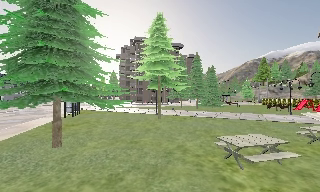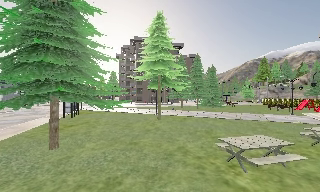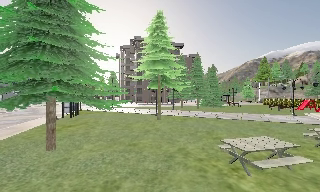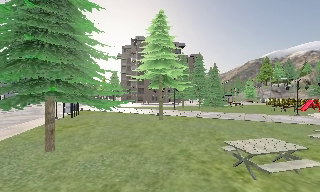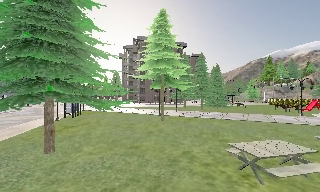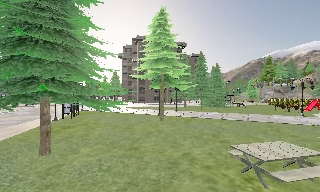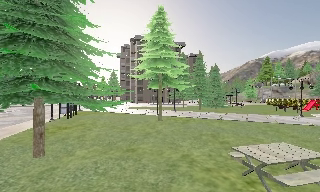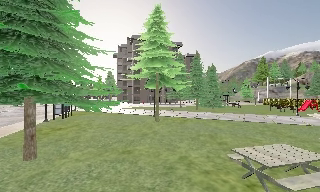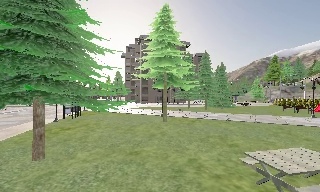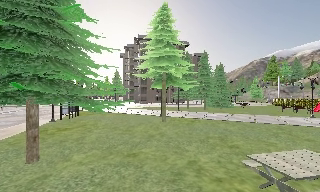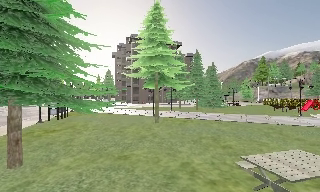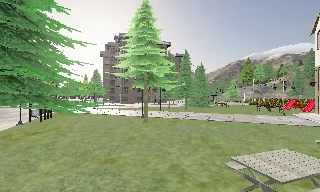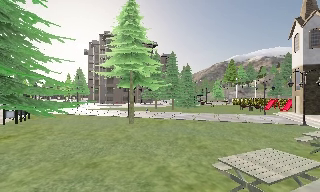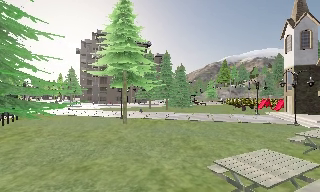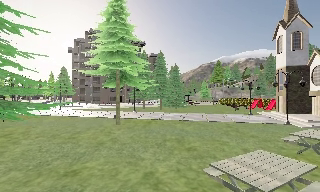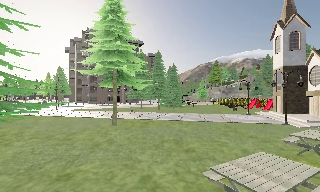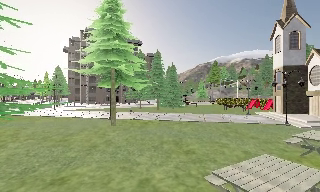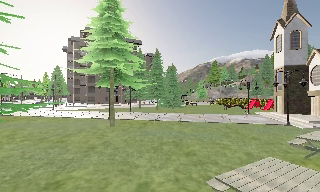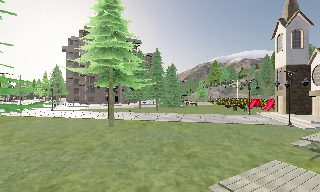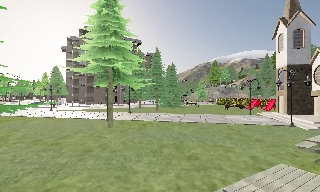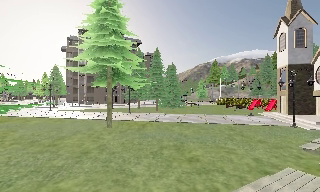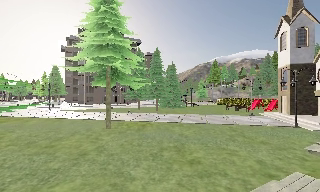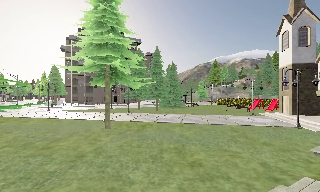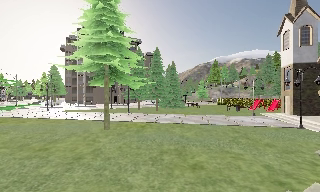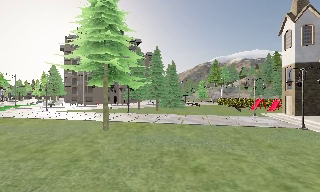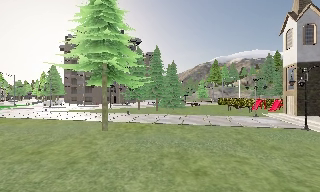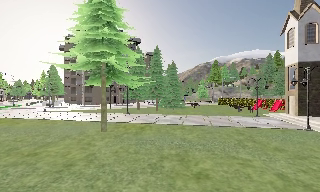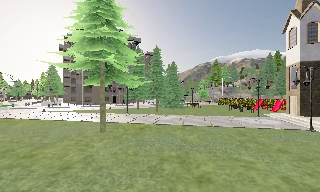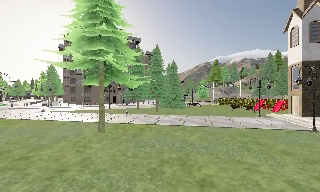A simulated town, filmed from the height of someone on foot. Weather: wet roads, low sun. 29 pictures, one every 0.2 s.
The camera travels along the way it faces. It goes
forward.
0.0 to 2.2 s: The camera travels forward, about 2.5 m, so what stands in front looms larger.
2.2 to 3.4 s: The camera swings to its right by about 10 degrees, and the scene slides to the left. It travels forward, about 1.5 m, so what stands in front looms larger.
3.4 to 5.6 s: The camera travels forward, about 2.5 m, so what stands in front looms larger.
The film runs forward here.
